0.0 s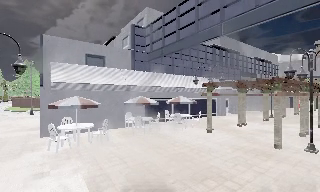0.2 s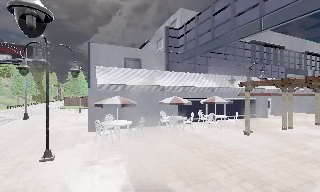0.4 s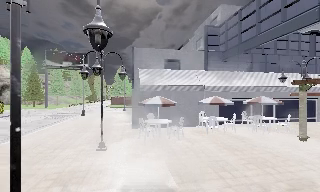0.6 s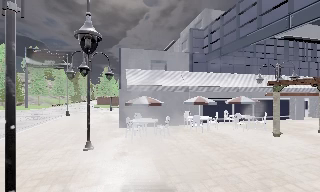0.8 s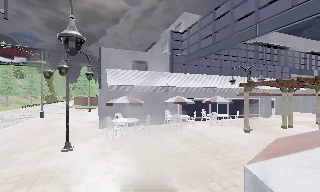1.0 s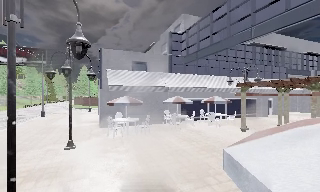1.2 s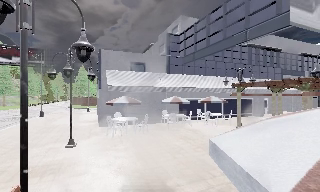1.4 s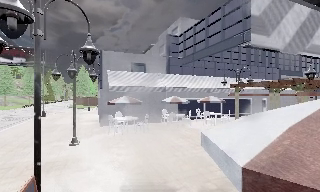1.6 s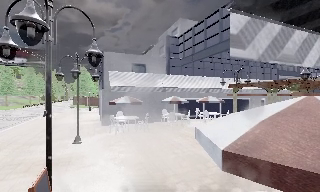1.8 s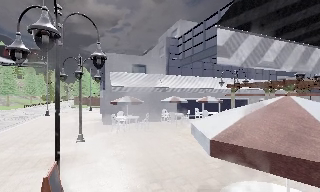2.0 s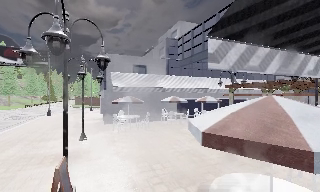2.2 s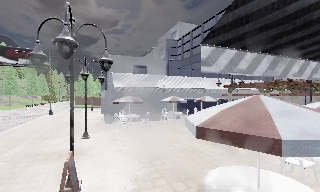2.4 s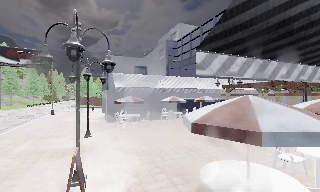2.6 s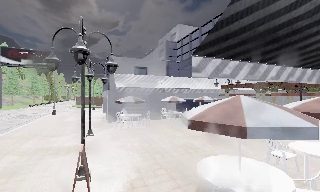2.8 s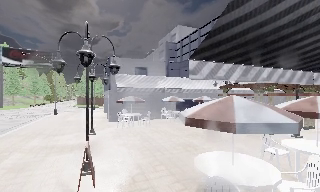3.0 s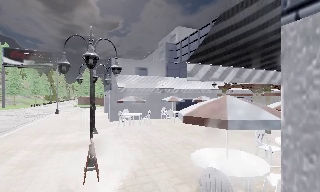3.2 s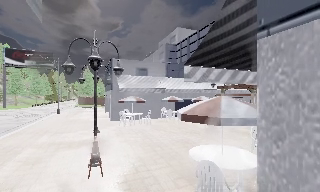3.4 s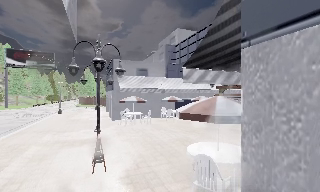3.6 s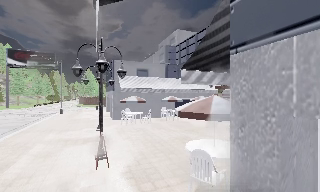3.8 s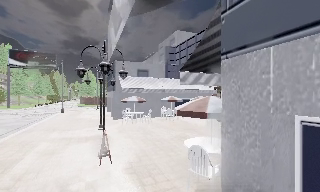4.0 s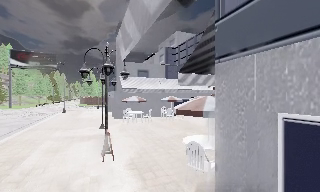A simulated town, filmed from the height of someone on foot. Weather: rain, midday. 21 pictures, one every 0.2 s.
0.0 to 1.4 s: The camera swings to its left by about 15 degrees, and the scene slides to the right. It travels backward, about 2 m, so what stands in front gets smaller.
1.4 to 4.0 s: The camera travels backward, about 4 m, so what stands in front gets smaller.
The film runs backward here.
